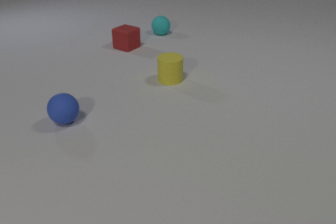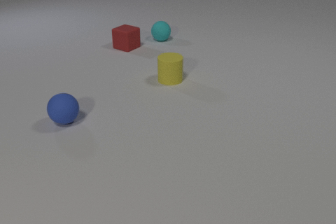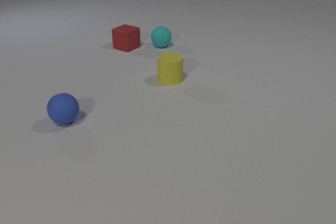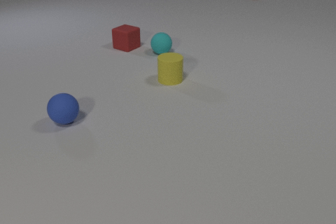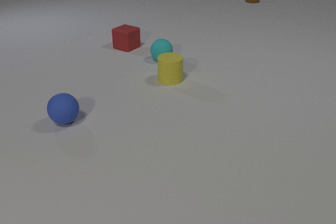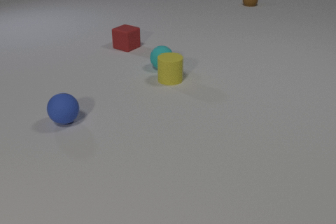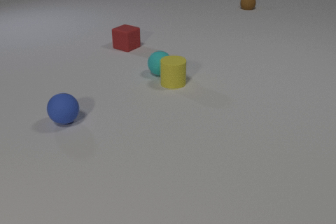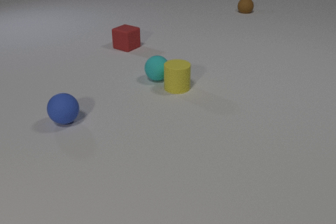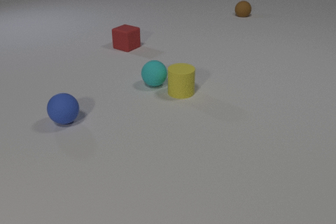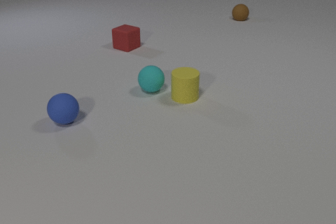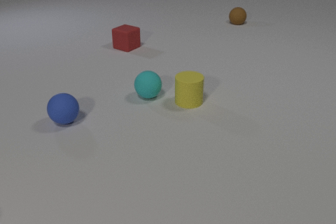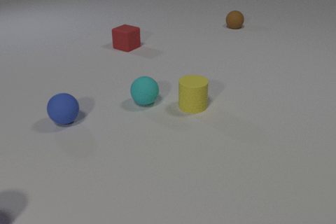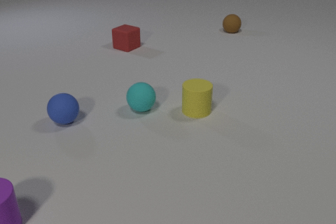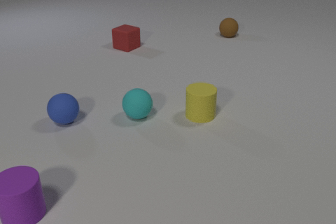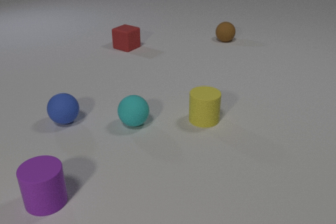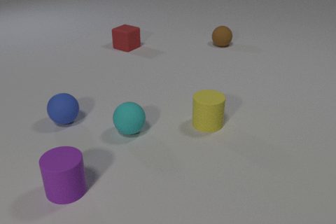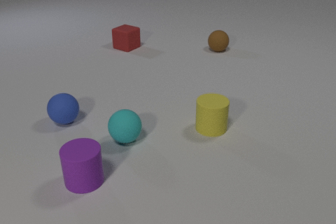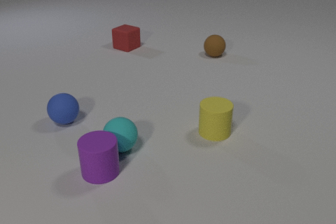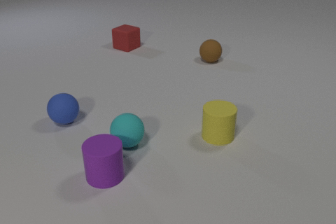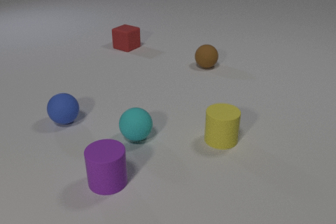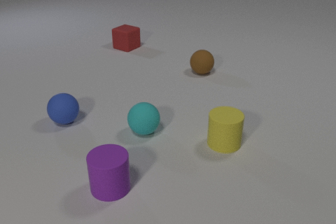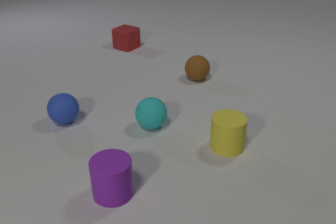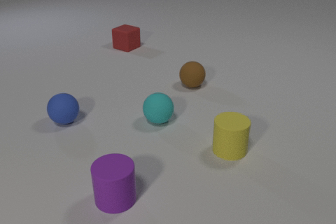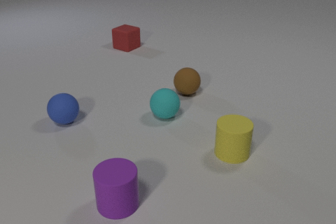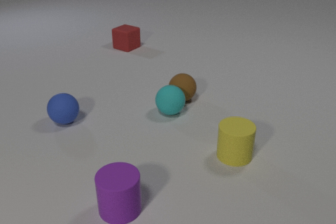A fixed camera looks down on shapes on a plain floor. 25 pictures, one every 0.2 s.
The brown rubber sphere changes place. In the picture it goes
toward the camera.
The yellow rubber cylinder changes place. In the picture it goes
toward the camera.
0.0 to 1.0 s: The cyan rubber sphere rolls toward the camera. The brown rubber sphere comes in at the top edge, rolls toward the camera.
1.0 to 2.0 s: The cyan rubber sphere rolls toward the camera. The yellow rubber cylinder slides toward the camera. The brown rubber sphere rolls toward the camera. The cyan rubber sphere and the yellow rubber cylinder collide.
2.0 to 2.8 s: The cyan rubber sphere rolls toward the camera. The yellow rubber cylinder slides toward the camera and to the right. The purple rubber cylinder comes in at the left edge, slides to the right. The brown rubber sphere rolls toward the camera.
2.8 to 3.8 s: The cyan rubber sphere rolls toward the camera. The yellow rubber cylinder slides toward the camera and to the right. The purple rubber cylinder slides to the right. The brown rubber sphere rolls toward the camera. The cyan rubber sphere and the purple rubber cylinder collide.
3.8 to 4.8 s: The cyan rubber sphere rolls away from the camera and to the right. The yellow rubber cylinder slides toward the camera and to the right. The purple rubber cylinder slides toward the camera. The brown rubber sphere rolls toward the camera. The cyan rubber sphere and the brown rubber sphere collide.
What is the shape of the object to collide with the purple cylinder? sphere.
How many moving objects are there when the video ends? 4.
Are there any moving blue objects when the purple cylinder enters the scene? no.
